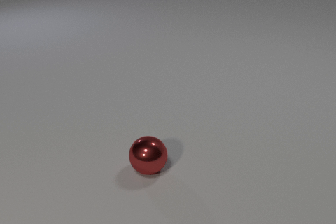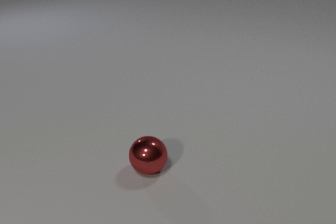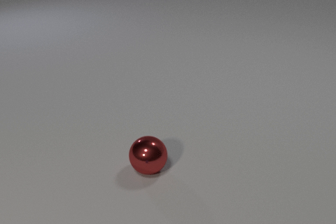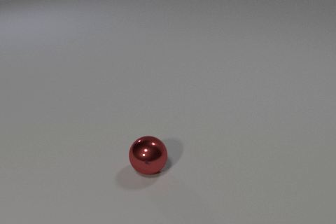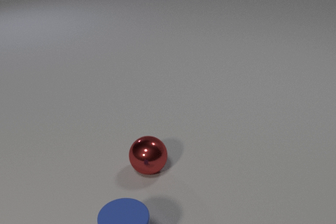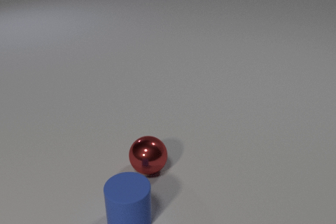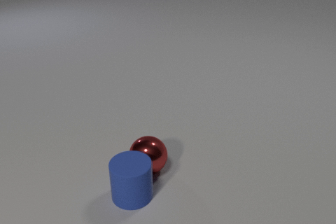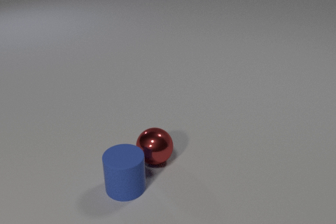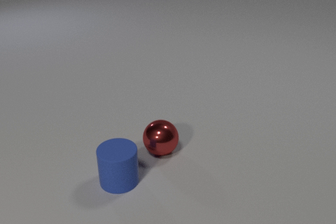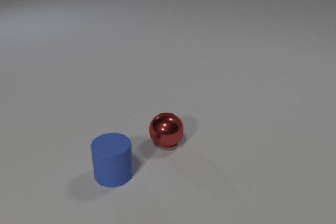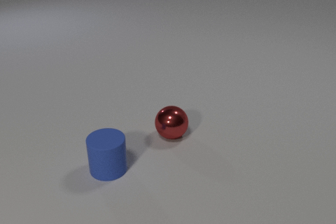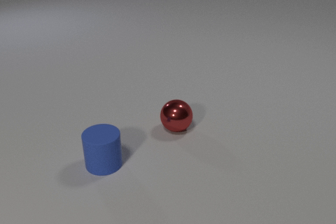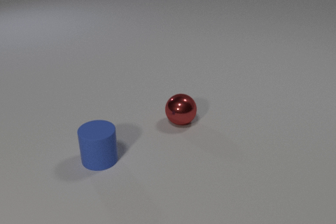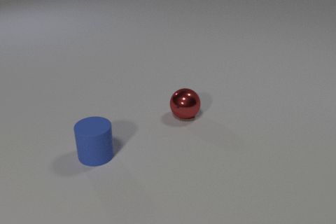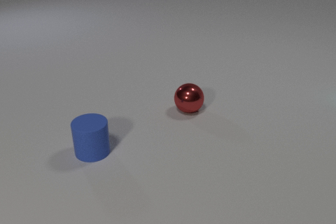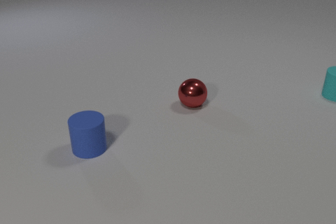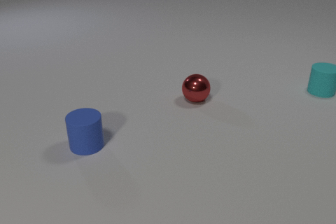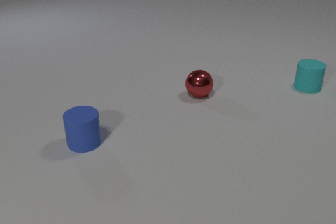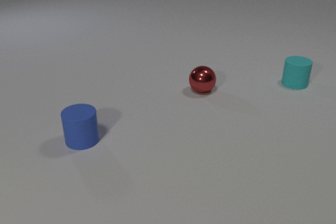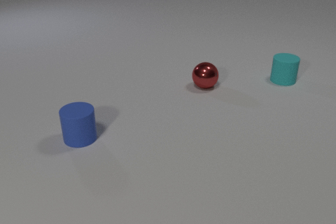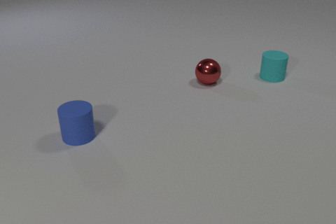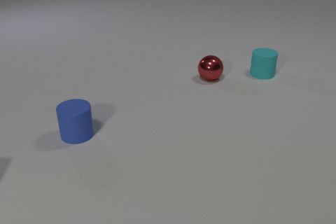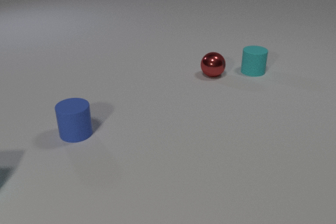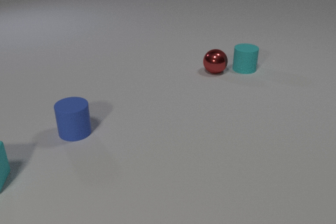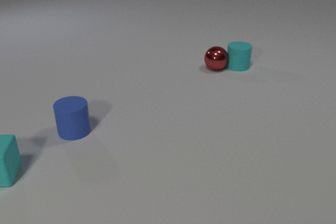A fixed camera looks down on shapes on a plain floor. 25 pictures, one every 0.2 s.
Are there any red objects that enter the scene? no.
What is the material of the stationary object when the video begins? metal.
What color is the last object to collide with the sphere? cyan.
0.0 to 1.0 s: The blue rubber cylinder comes in at the bottom edge, slides away from the camera.
1.0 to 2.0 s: The blue rubber cylinder slides away from the camera. The red metal sphere rolls away from the camera. The blue rubber cylinder and the red metal sphere collide.
2.0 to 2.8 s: The blue rubber cylinder slides away from the camera and to the left. The red metal sphere rolls away from the camera.
2.8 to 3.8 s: The blue rubber cylinder slides away from the camera and to the left. The red metal sphere rolls away from the camera. The cyan rubber cylinder comes in at the right edge, slides to the left.
3.8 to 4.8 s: The blue rubber cylinder slides away from the camera. The red metal sphere rolls away from the camera. The cyan rubber cube comes in at the left edge, slides to the right and away from the camera. The cyan rubber cylinder slides to the left and away from the camera. The red metal sphere and the cyan rubber cylinder collide.
